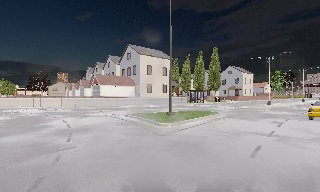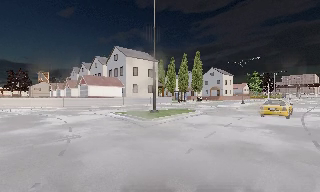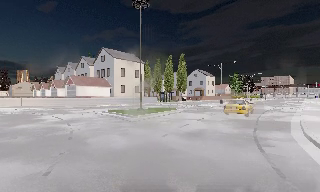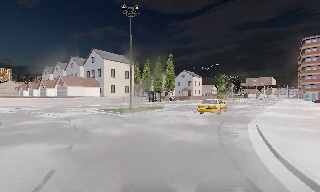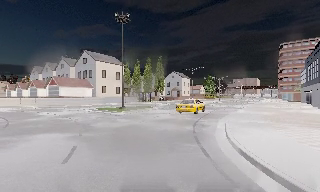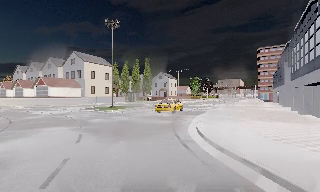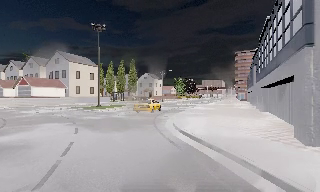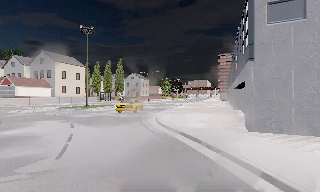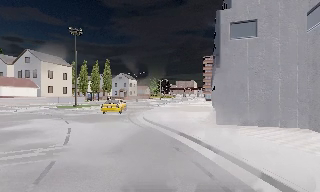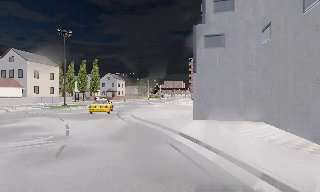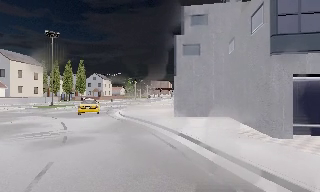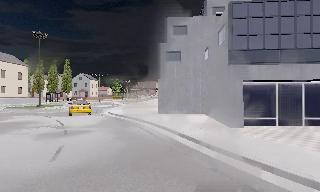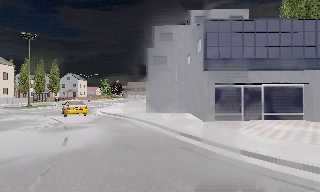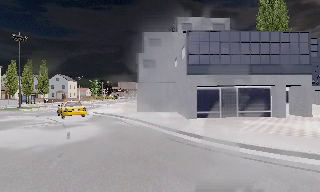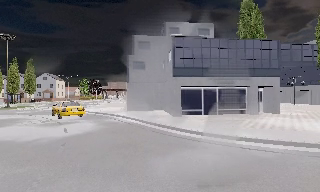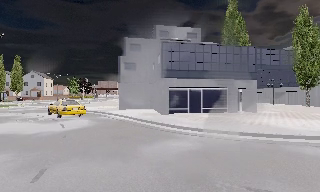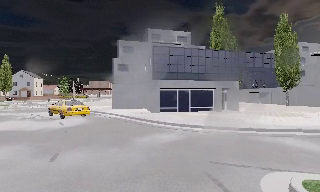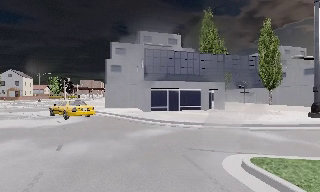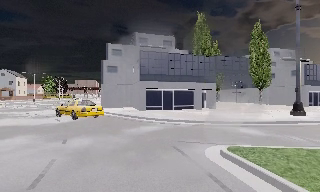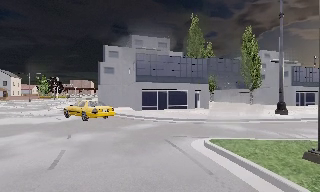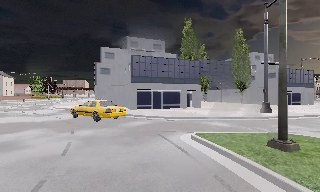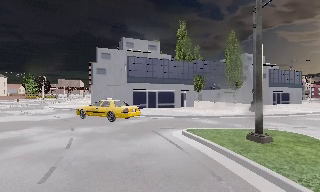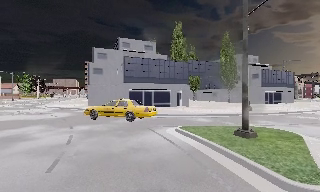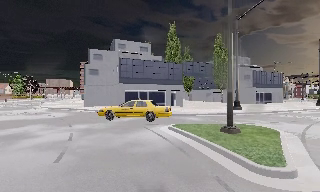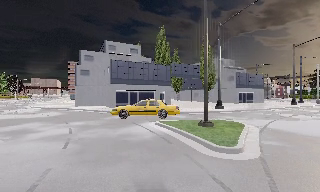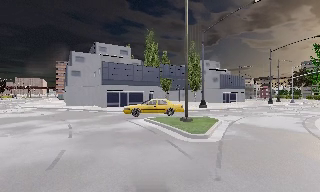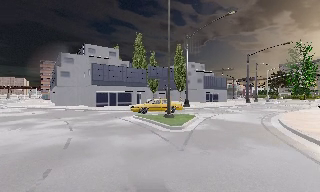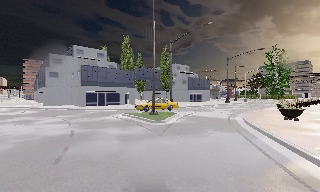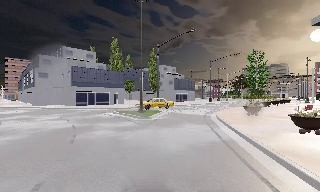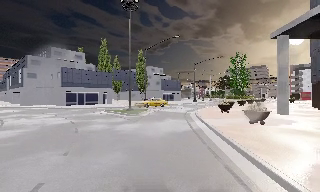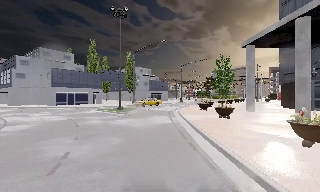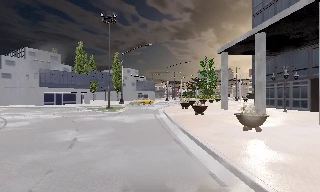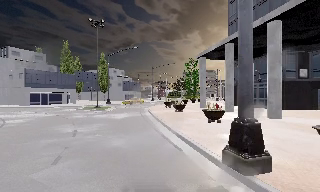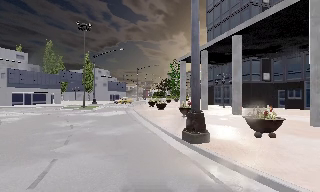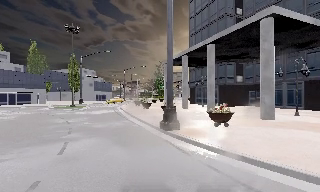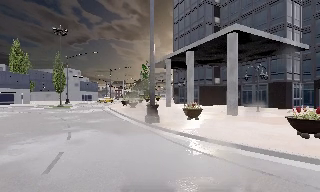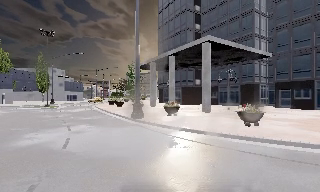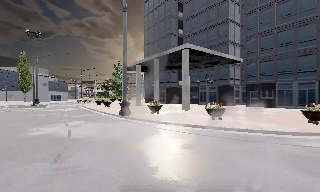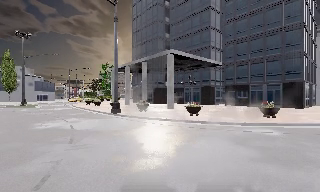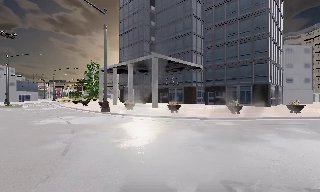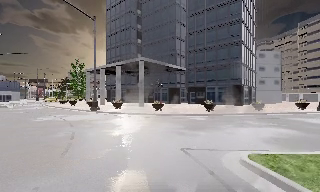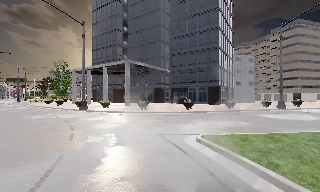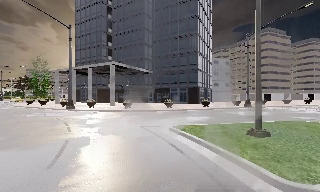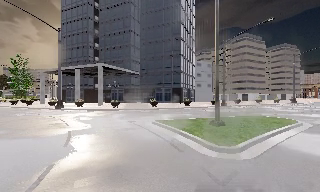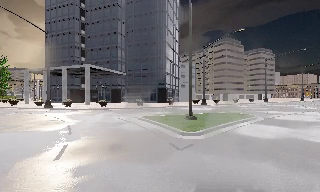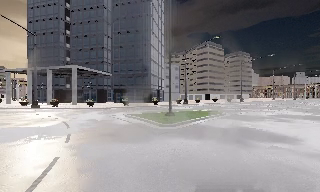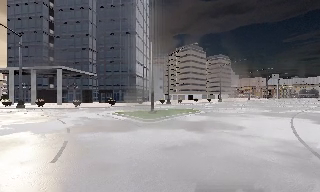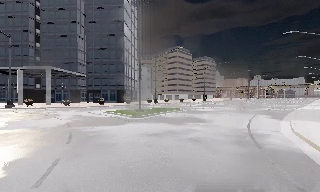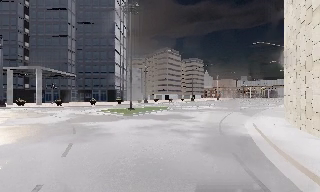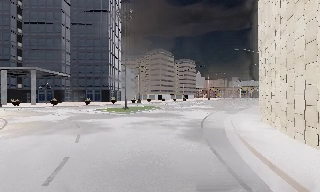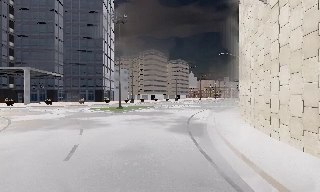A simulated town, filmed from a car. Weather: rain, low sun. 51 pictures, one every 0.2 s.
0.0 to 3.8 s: The camera swings to its right by about 70 degrees, and the scene slides to the left. It travels backward, about 30 m. It loses speed.
3.8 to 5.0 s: The camera swings to its right by about 15 degrees, and the scene slides to the left. It travels backward, about 6 m, so what stands in front gets smaller. It gains speed.
5.0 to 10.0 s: The camera pans to its right, which is clockwise from overhead, by about 110 degrees. It travels backward, about 45 m.
The film runs backward here.
